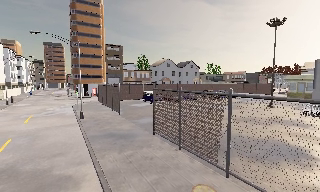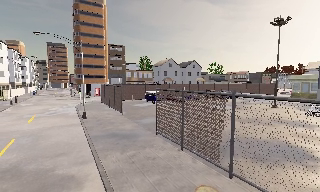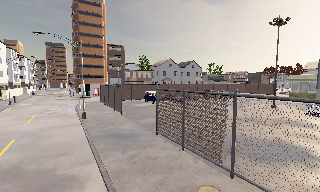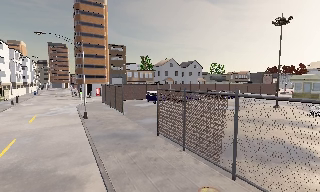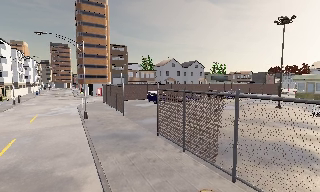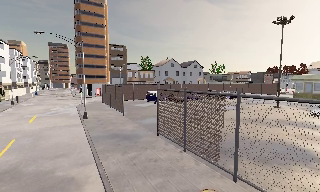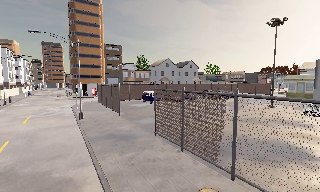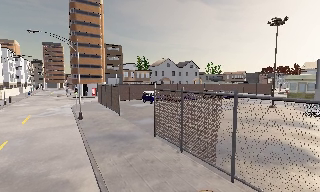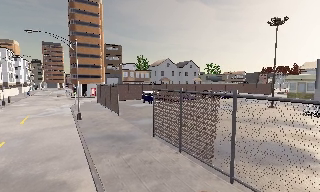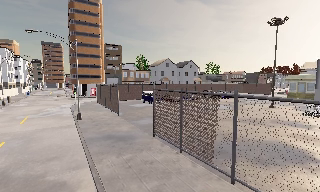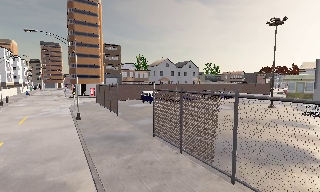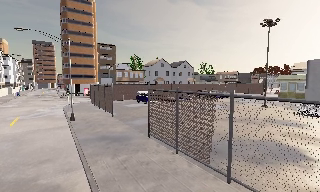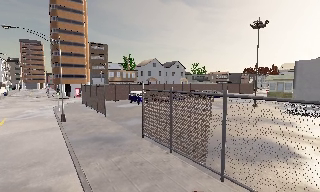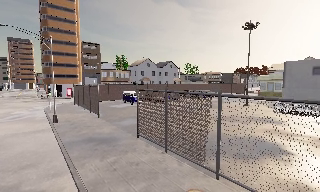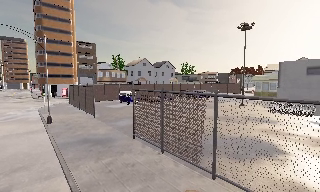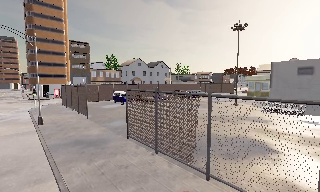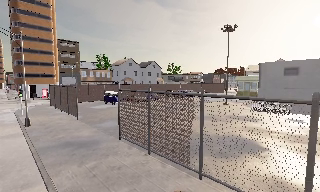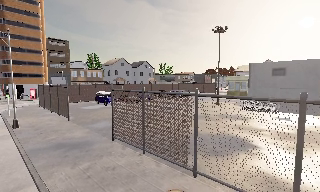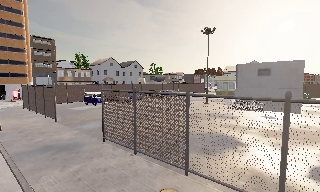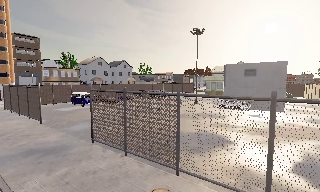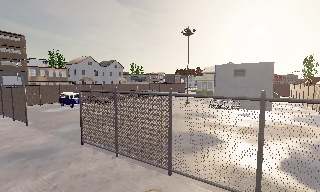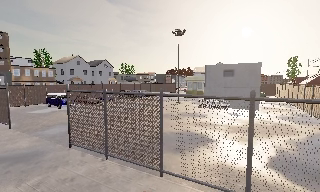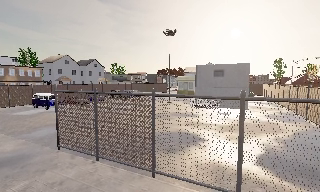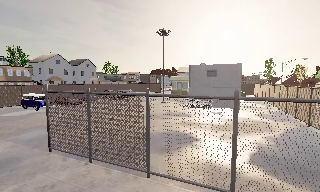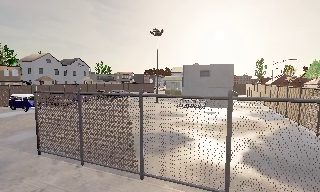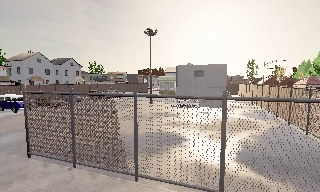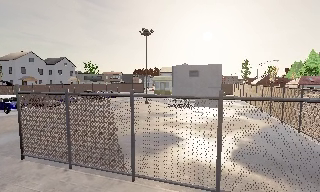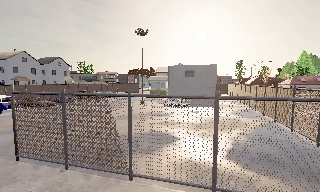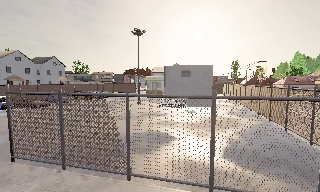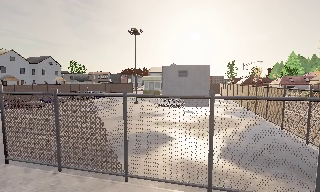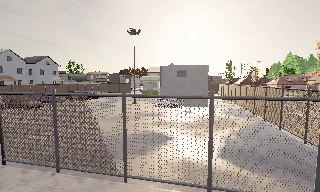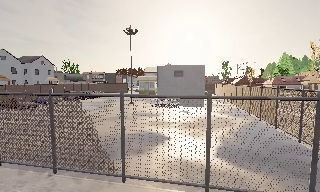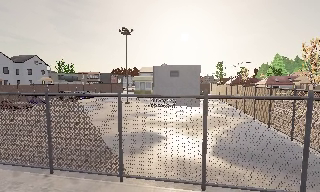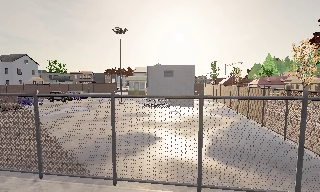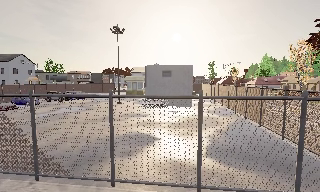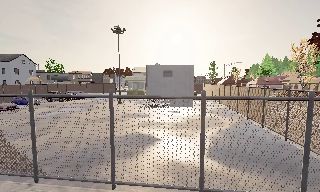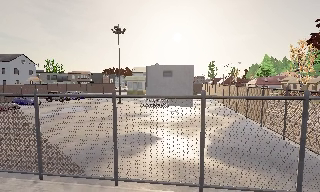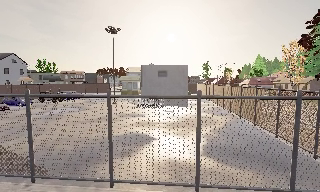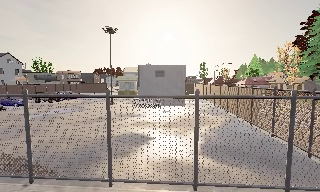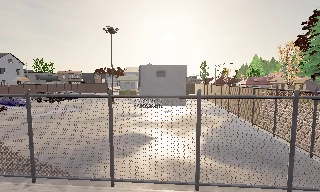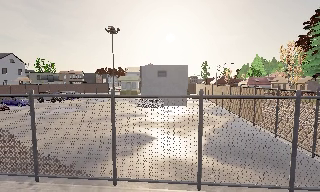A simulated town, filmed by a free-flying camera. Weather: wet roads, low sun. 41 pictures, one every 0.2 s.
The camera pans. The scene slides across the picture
to the left.
The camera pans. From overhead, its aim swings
clockwise.
0.0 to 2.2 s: The camera shifts only a little, or ends up much as it began.
2.2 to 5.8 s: The camera swings to its right by about 45 degrees, and the scene slides to the left. It travels to its left, about 0.5 m.
5.8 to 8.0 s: The camera shifts only a little, or ends up much as it began.
The film runs forward here.
